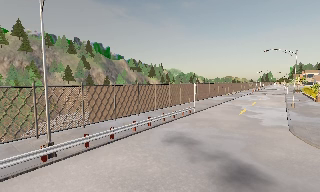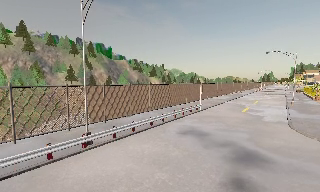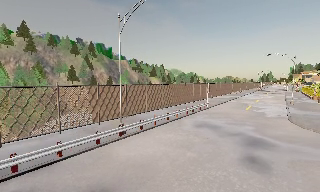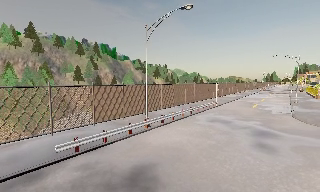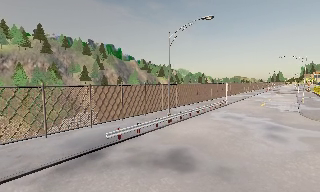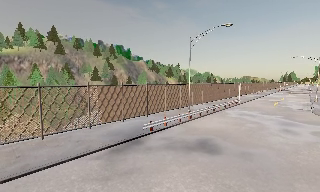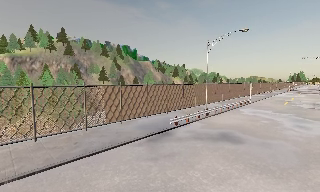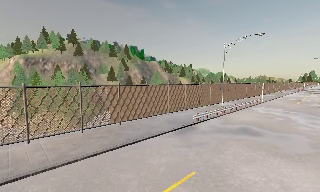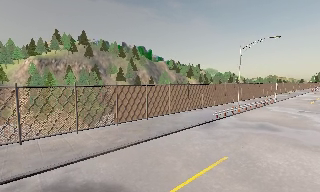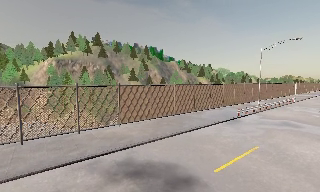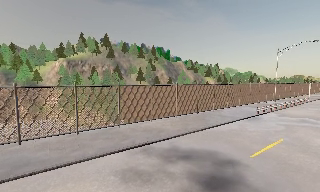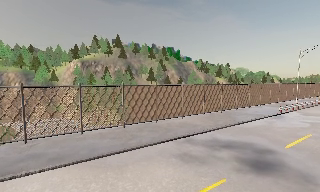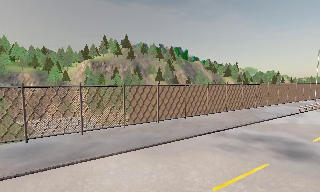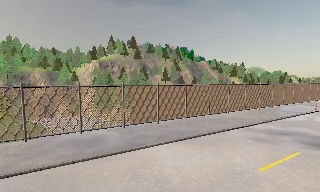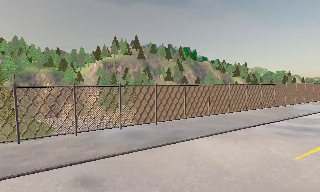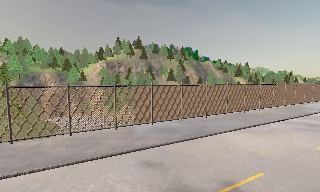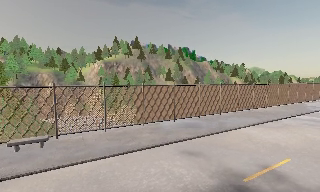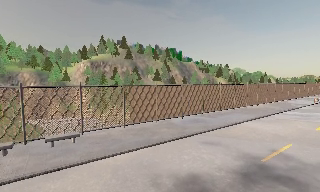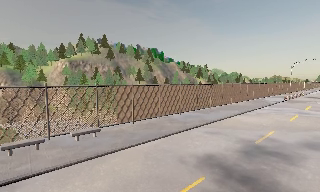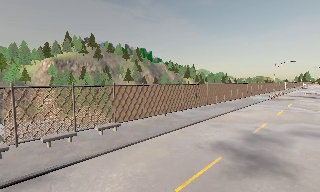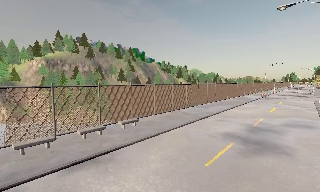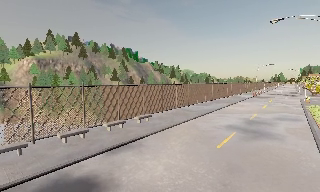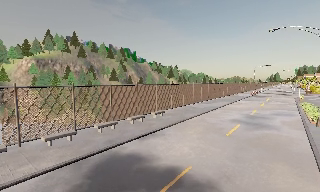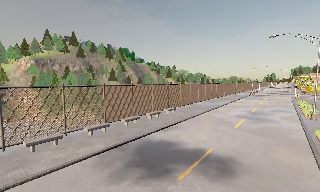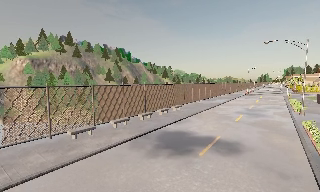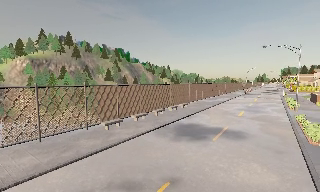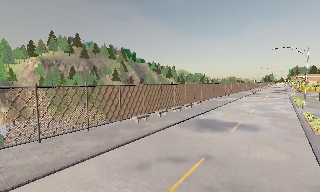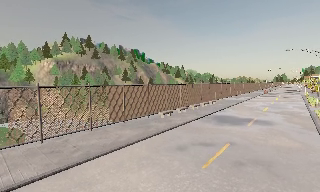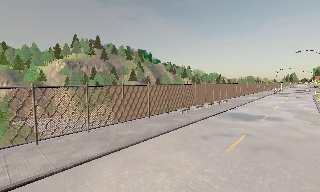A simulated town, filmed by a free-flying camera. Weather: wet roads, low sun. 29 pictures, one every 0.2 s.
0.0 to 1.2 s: The camera travels backward and to its left, about 13 m, so what stands in front gets smaller.
1.2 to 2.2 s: The scene slides to the right, as the camera pans about 15 degrees to its left. It travels to its left and backward, about 11 m, so close, fixed things drift to the right.
2.2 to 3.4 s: The camera travels to its left and backward, about 14 m, so close, fixed things drift to the right.
3.4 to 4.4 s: The camera pans to its right, which is clockwise from overhead, by about 20 degrees. It travels to its left and backward, about 11 m, so close, fixed things drift to the right.
4.4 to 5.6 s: The camera travels backward and to its left, about 14 m, so what stands in front gets smaller.
The film runs backward here.
